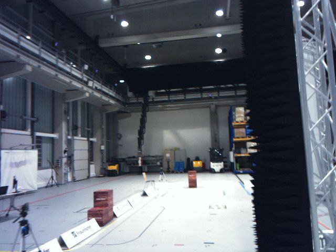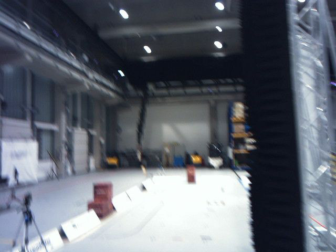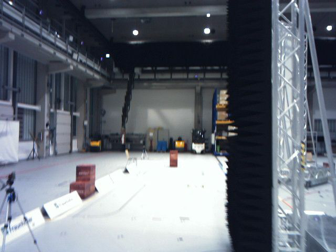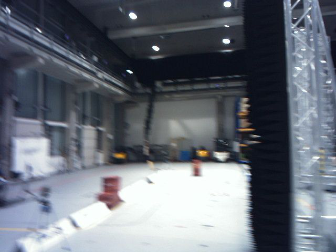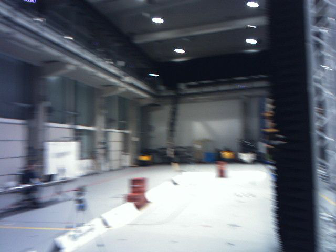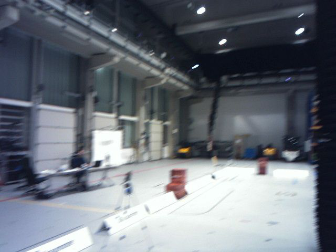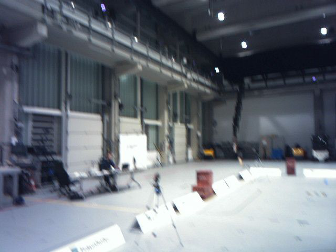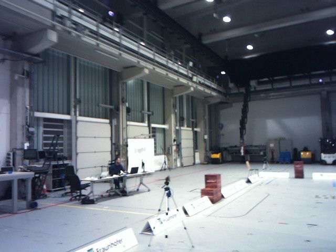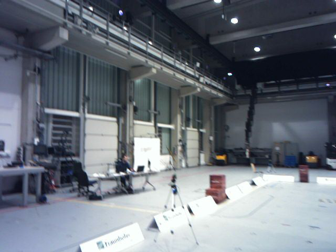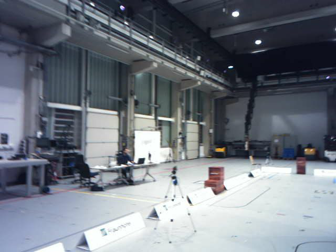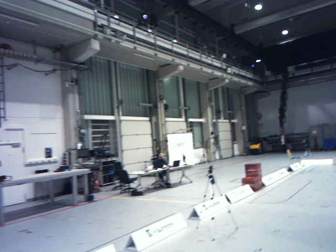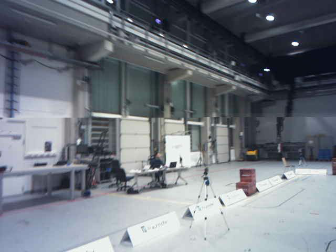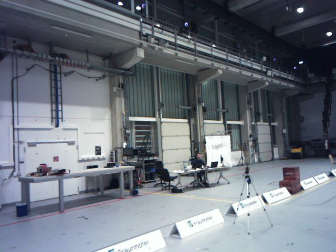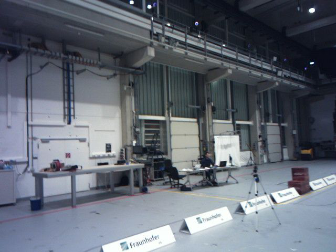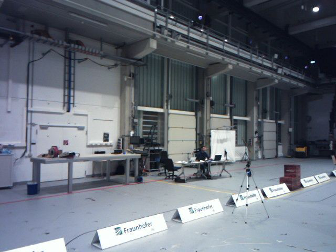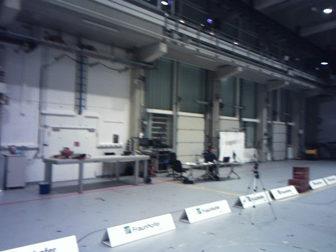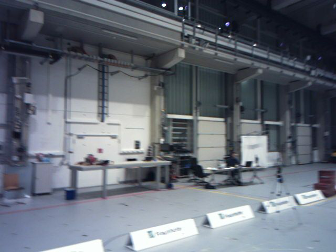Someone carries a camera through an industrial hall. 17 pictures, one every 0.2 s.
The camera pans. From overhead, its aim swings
counterclockwise.
The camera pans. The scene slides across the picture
to the right.
0.0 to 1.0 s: The scene slides to the right, as the camera pans about 15 degrees to its left. It travels backward, about 1 m, so what stands in front gets smaller.
1.0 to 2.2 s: The camera pans to its left, which is counterclockwise from overhead, by about 15 degrees. It travels backward, about 1.2 m, so what stands in front gets smaller. It gains speed.
2.2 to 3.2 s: The camera travels backward, about 0.8 m, so what stands in front gets smaller.
The film runs backward here.
